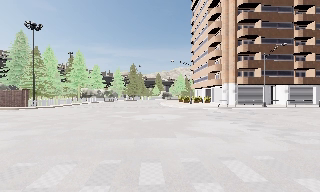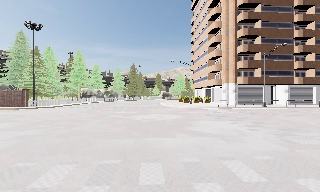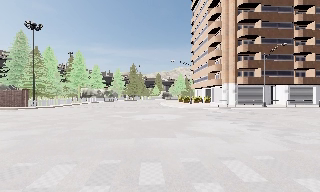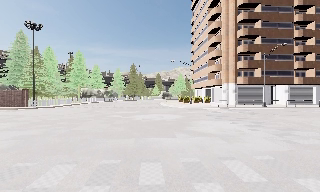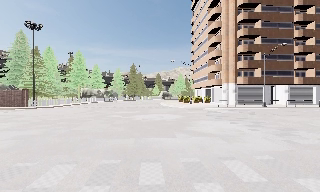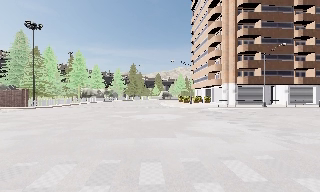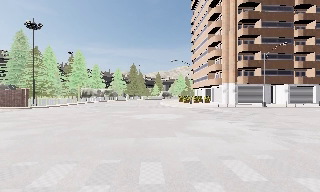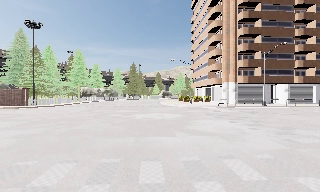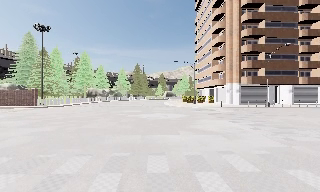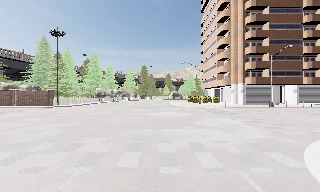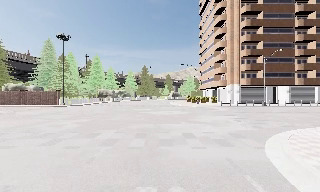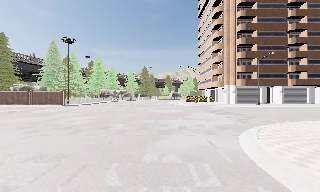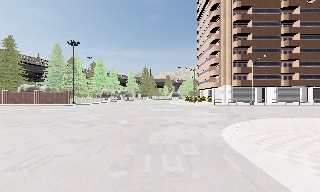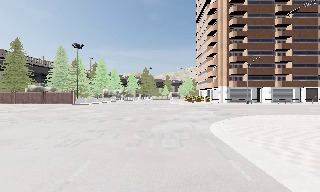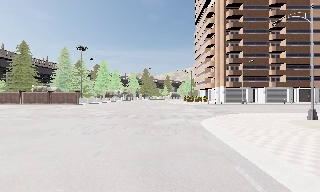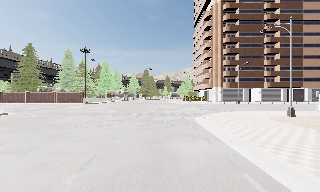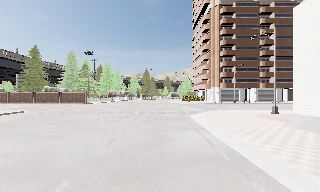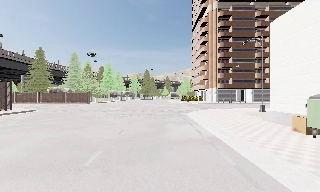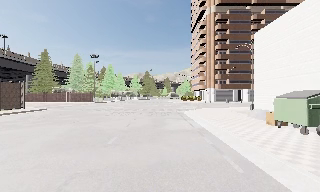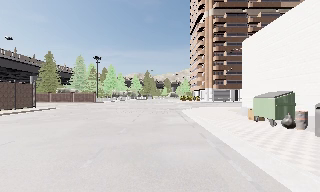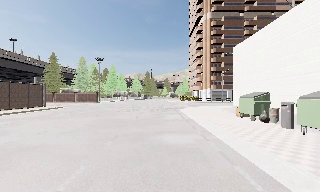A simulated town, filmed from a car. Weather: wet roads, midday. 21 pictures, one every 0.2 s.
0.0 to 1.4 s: The camera keeps its place and its aim.
1.4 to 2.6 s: The camera travels backward, about 8 m, so what stands in front gets smaller. It gains speed.
2.6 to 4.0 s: The camera travels backward, about 12 m, so what stands in front gets smaller.
The film runs backward here.
